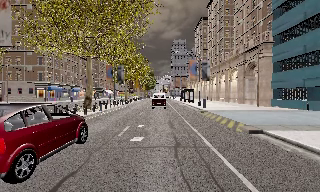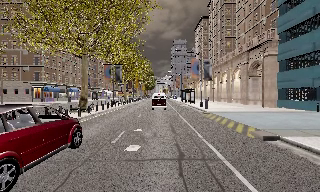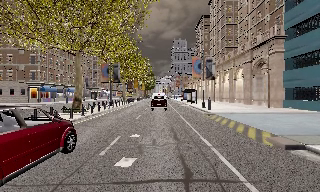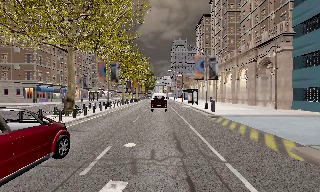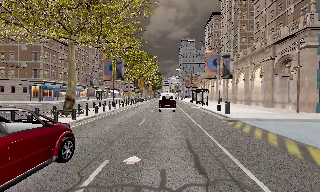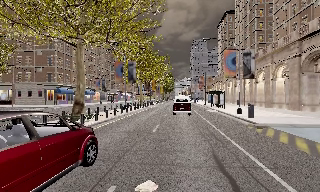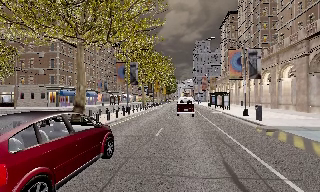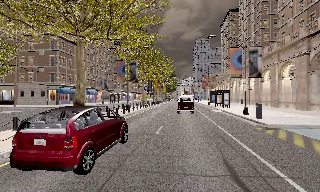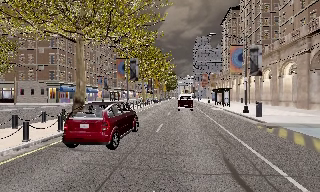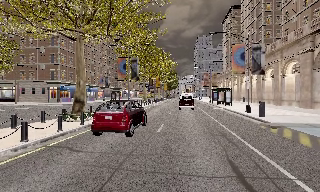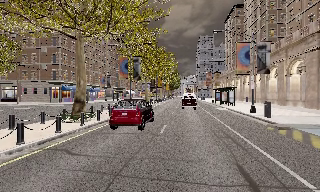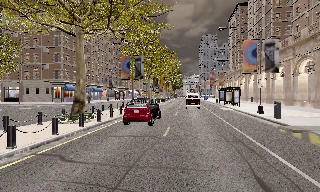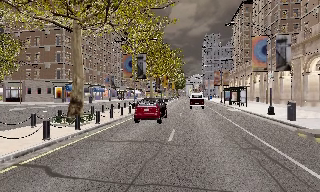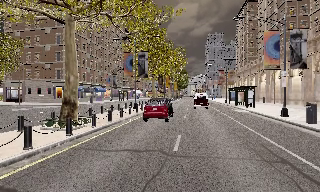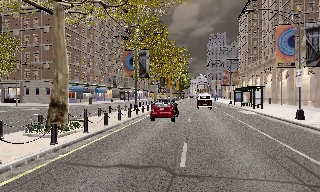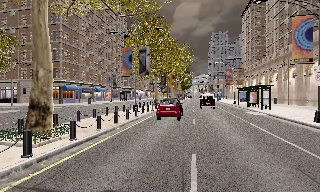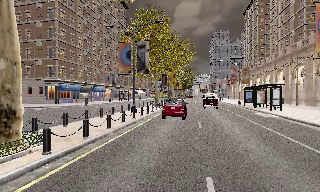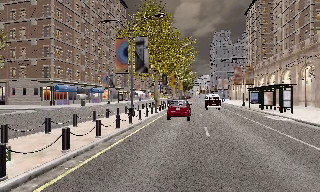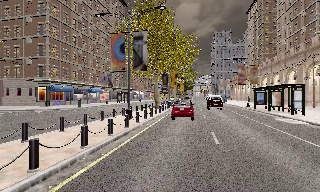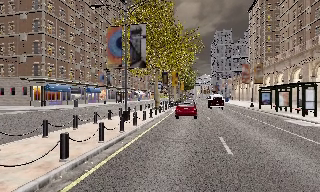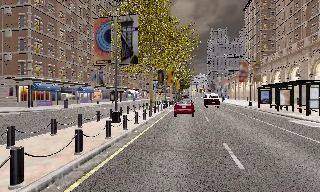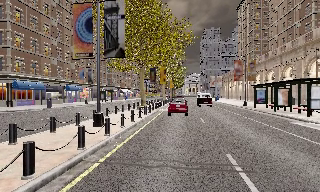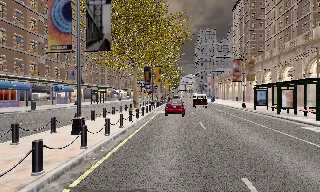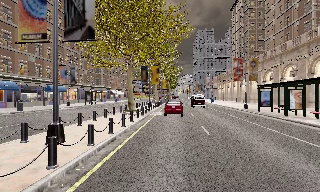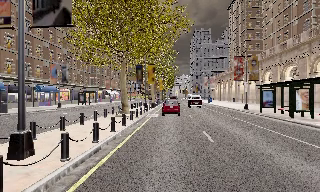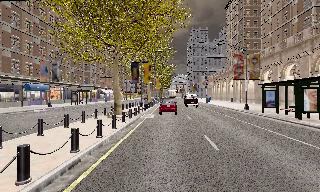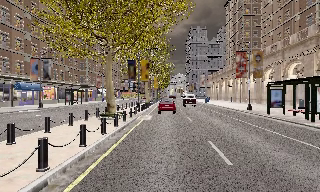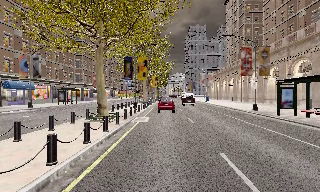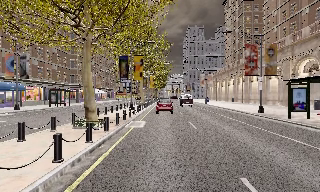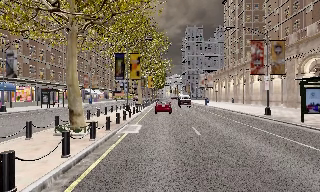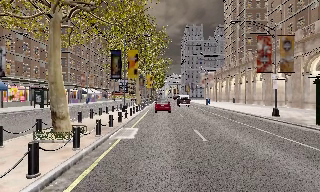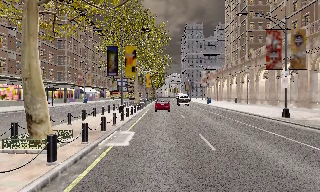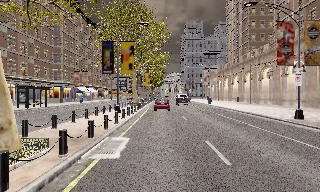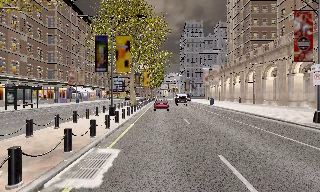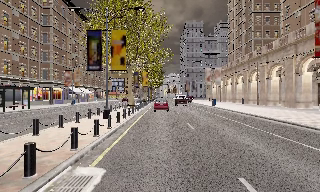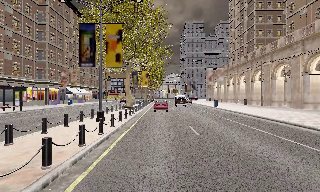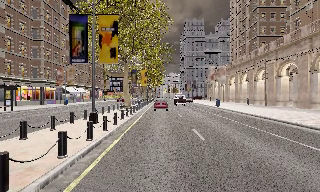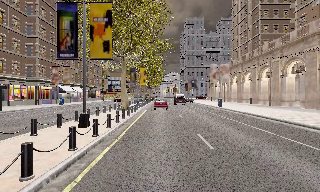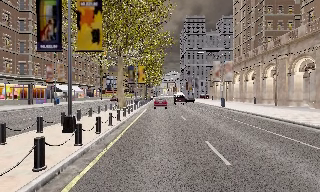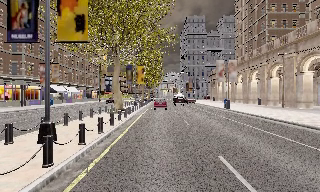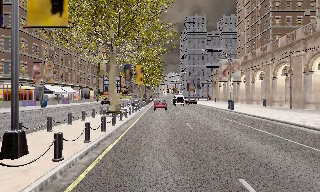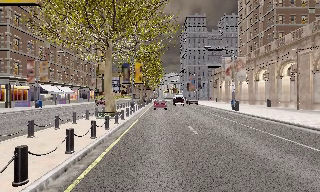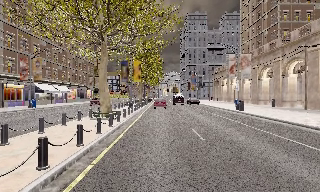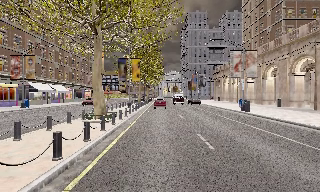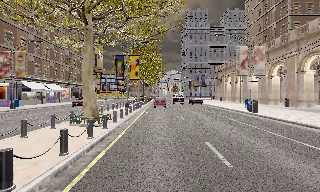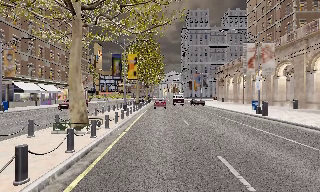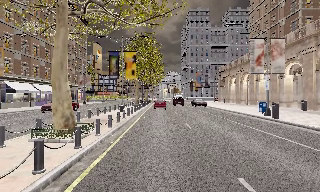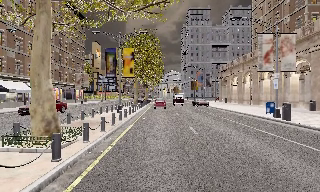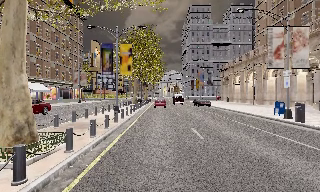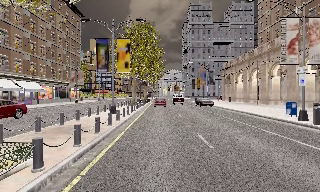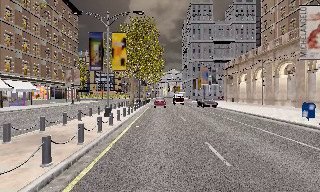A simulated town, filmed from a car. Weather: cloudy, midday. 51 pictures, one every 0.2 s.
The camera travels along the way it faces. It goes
forward.
0.0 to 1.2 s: The camera travels forward, about 6 m, so what stands in front looms larger.
1.2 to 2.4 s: The camera travels forward, about 2 m, so what stands in front looms larger. It gains speed.
2.4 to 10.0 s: The camera swings to its right by about 10 degrees, and the scene slides to the left. It travels forward, about 45 m, so what stands in front looms larger.
The film runs forward here.
